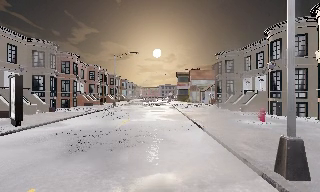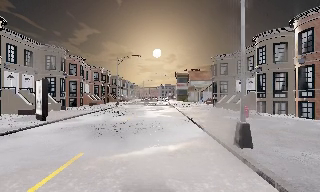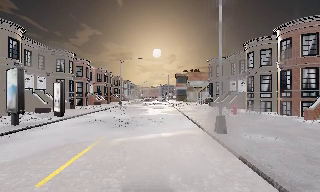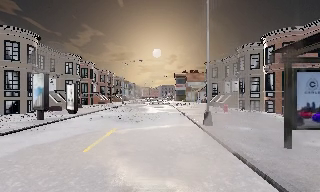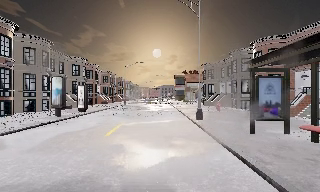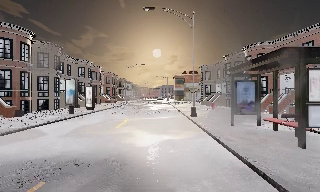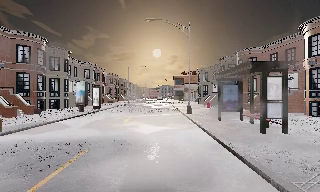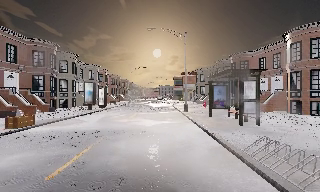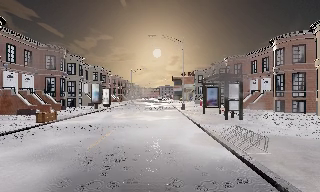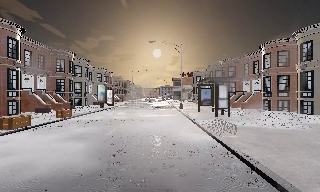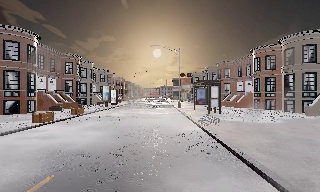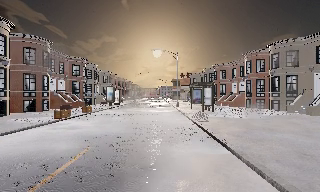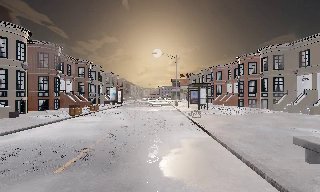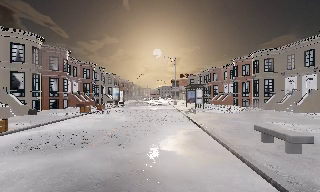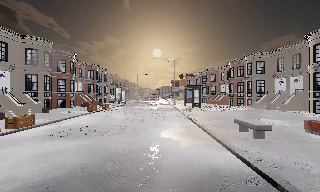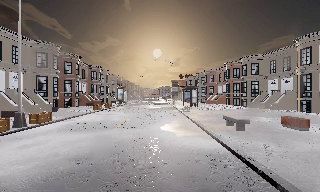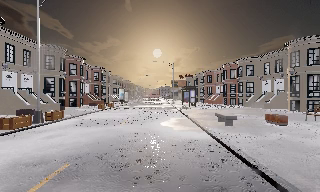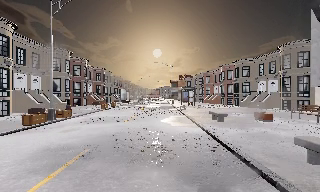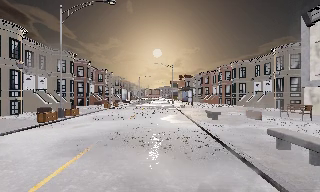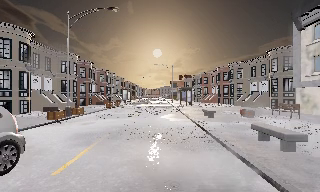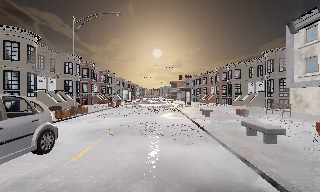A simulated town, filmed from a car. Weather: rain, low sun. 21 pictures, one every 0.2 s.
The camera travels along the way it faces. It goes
backward.
0.0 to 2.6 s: The camera travels backward, about 20 m, so what stands in front gets smaller.
2.6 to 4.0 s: The camera travels backward, about 7 m, so what stands in front gets smaller. It loses speed.
The film runs backward here.
